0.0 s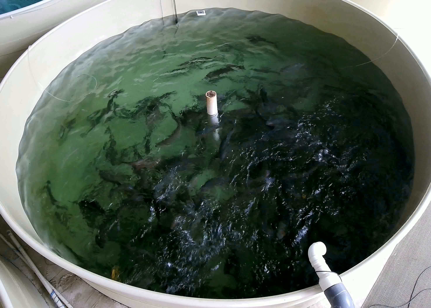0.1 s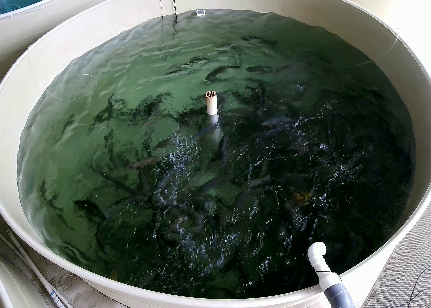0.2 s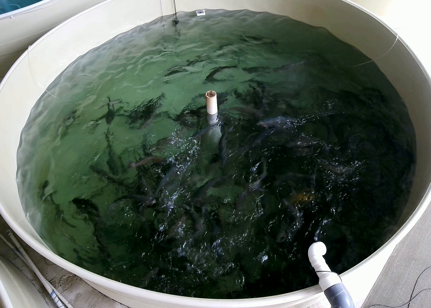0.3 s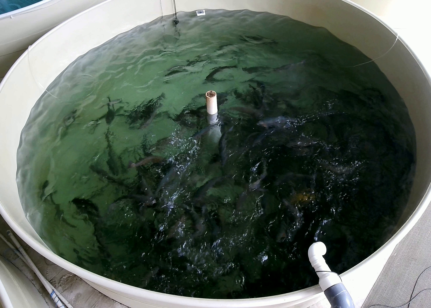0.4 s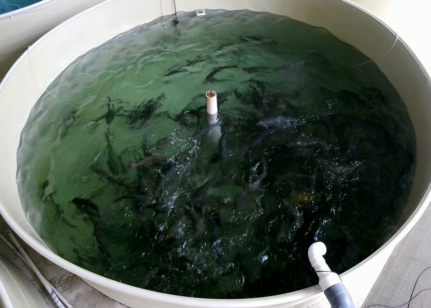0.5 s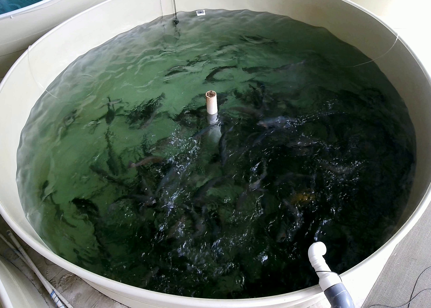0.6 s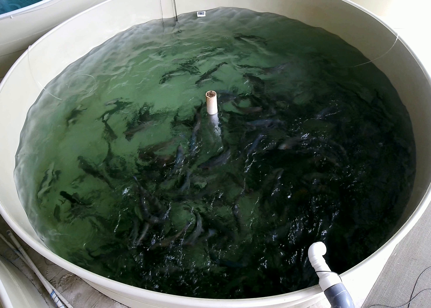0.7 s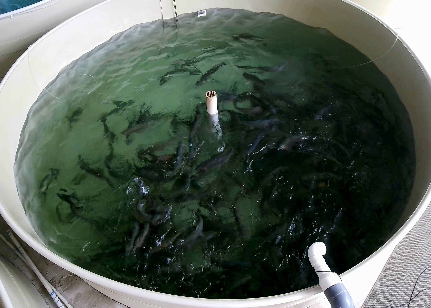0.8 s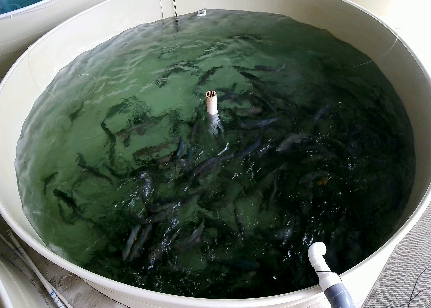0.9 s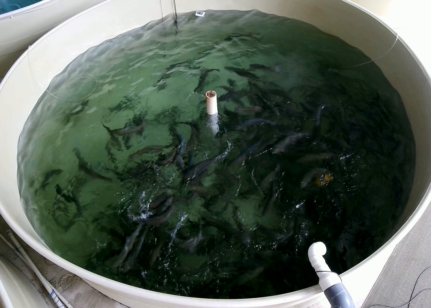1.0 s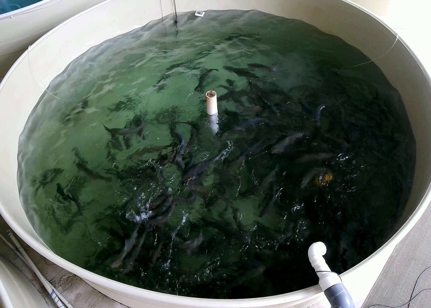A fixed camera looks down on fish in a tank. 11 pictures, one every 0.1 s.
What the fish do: Weak feeding.
